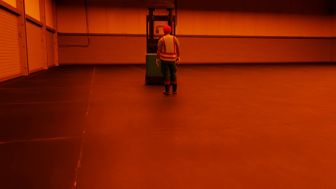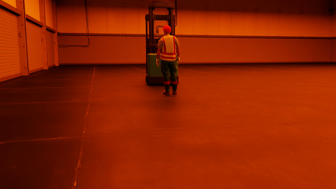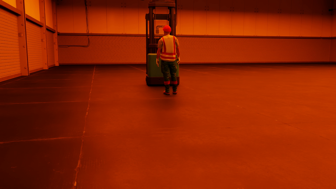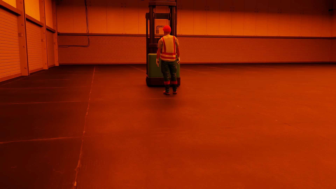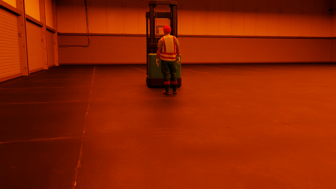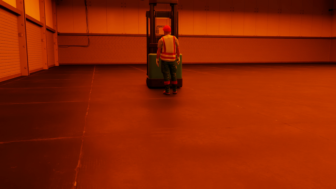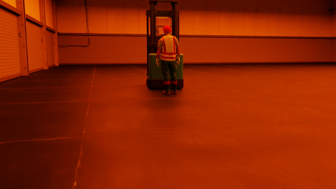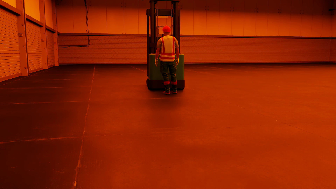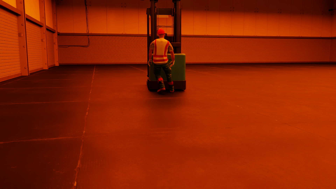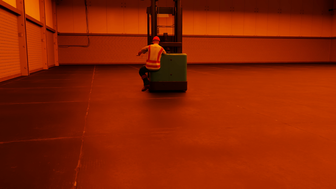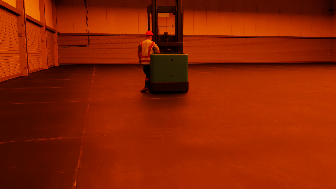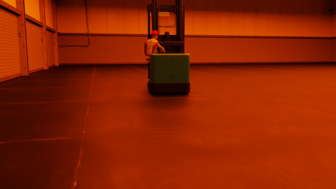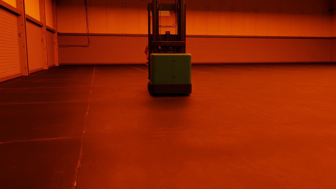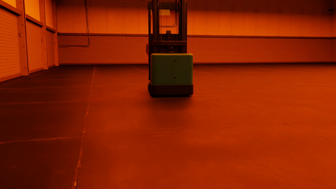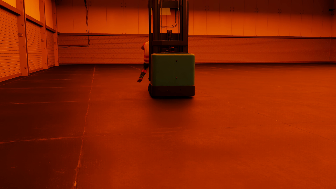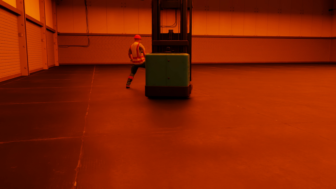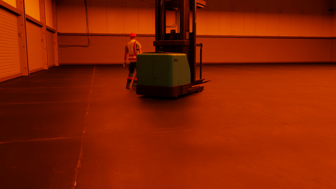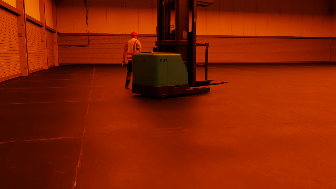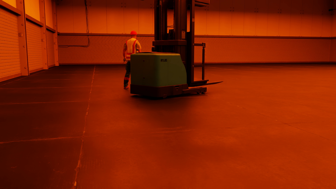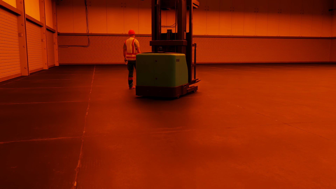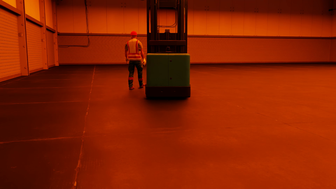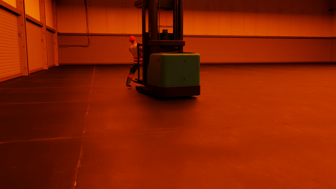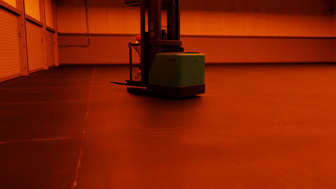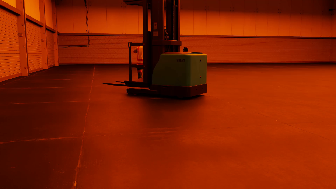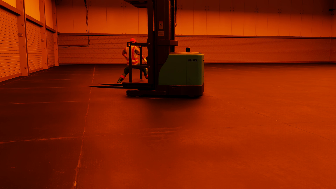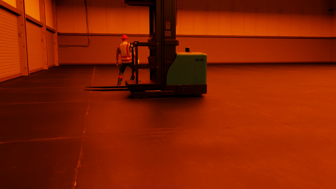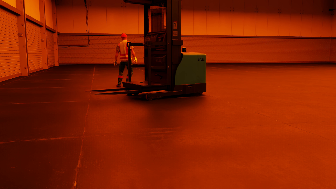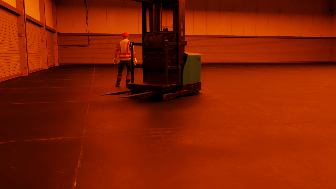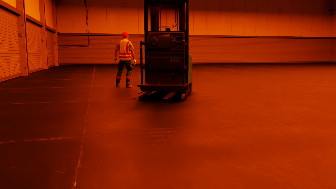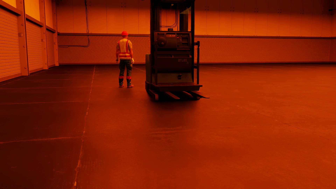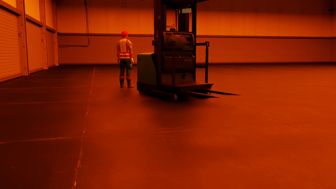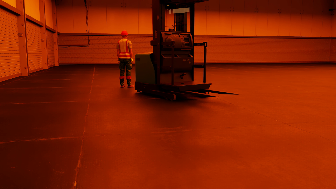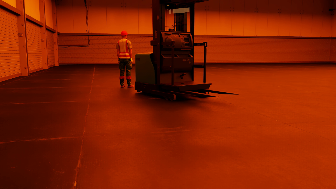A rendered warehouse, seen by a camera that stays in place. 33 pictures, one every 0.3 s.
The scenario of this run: Near miss between a forklift and a person.
